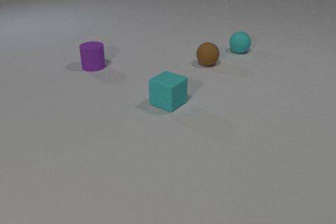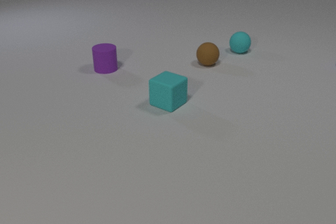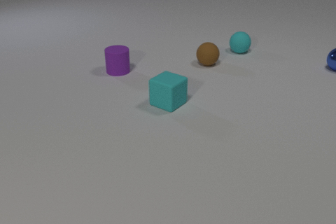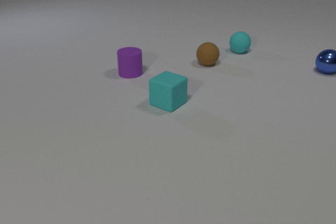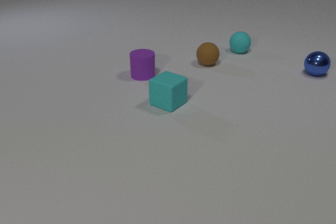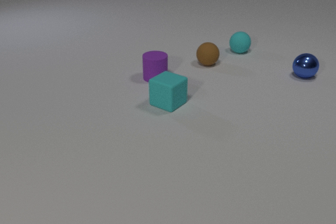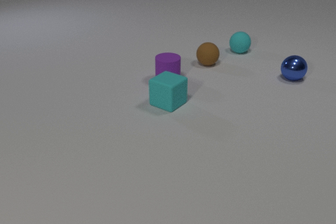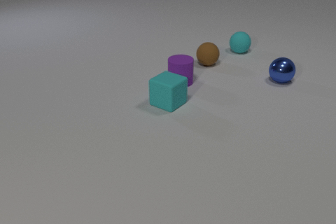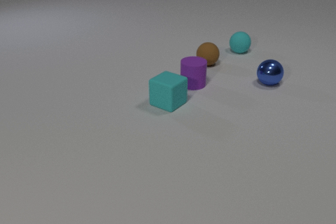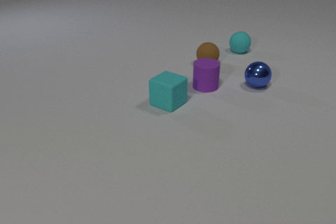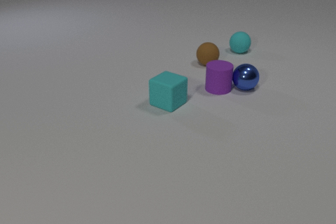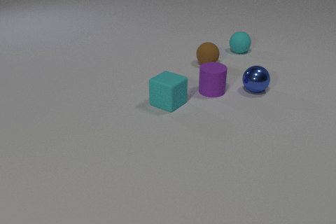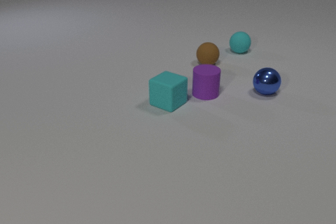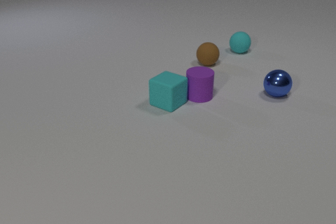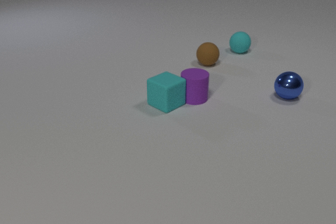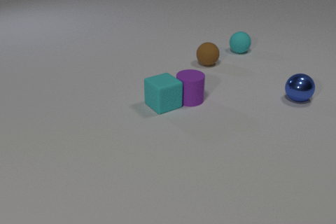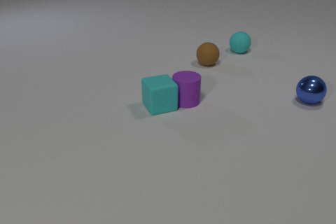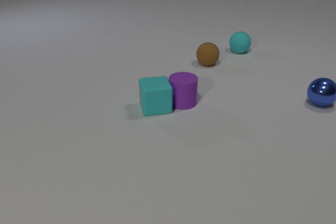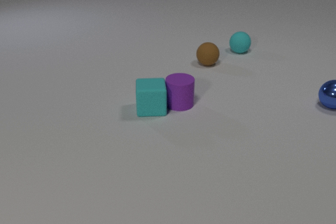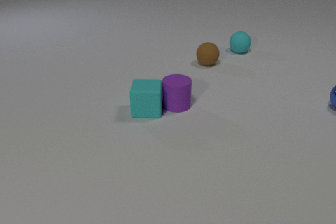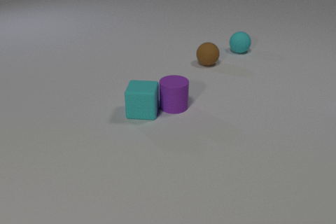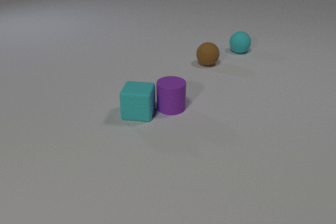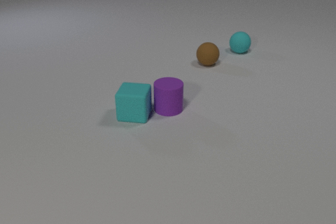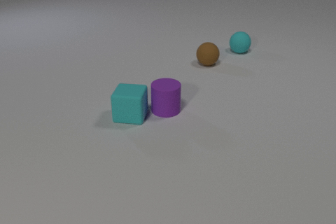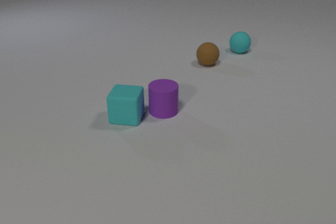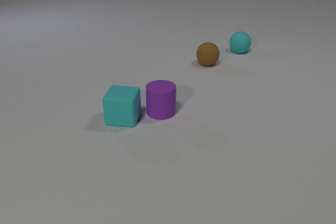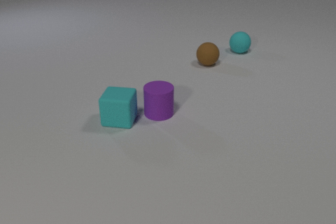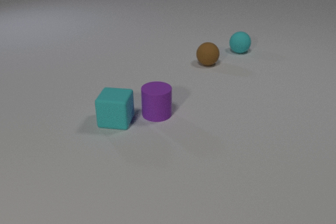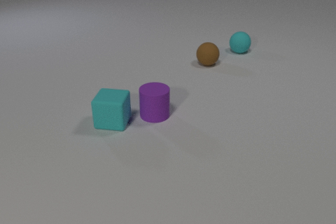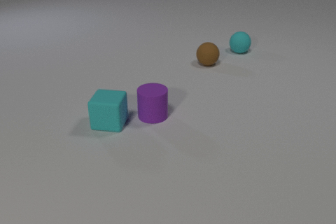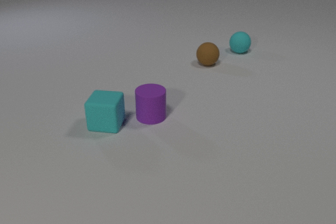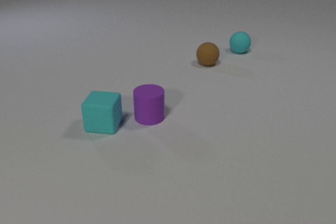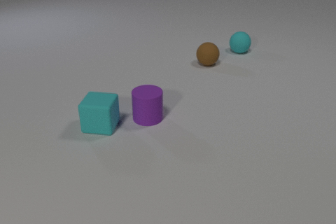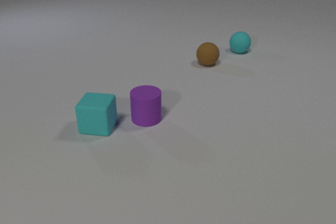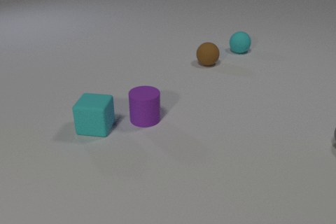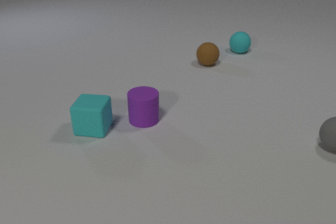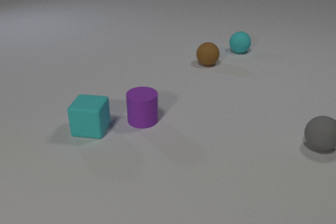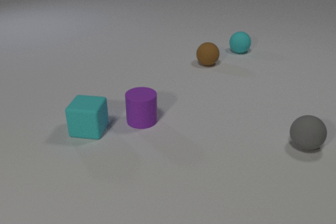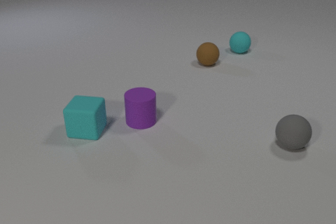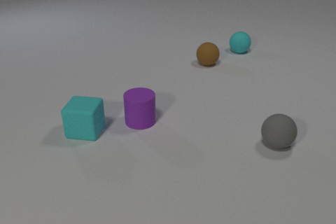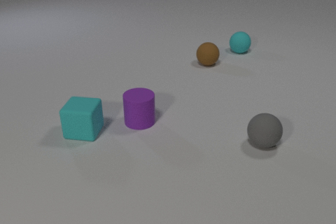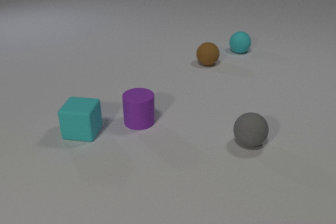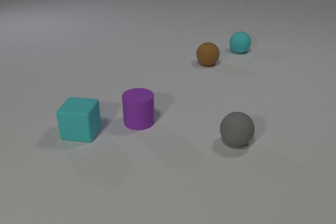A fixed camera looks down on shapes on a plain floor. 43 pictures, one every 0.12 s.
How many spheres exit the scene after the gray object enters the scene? 0.
Are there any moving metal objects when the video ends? no.
How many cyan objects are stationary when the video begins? 2.
0.00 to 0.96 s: The blue metal sphere comes in at the right edge, rolls to the left and toward the camera. The purple rubber cylinder slides to the right and toward the camera.
0.96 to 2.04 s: The blue metal sphere rolls to the right and toward the camera. The purple rubber cylinder slides toward the camera. The cyan rubber cube slides to the left and toward the camera, spins clockwise seen from above by about 45 degrees, its near face sliding to the left. The blue metal sphere and the purple rubber cylinder collide. The purple rubber cylinder and the cyan rubber cube collide.
2.04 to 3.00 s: The blue metal sphere rolls to the right, leaves at the right edge. The purple rubber cylinder slides to the left and toward the camera. The cyan rubber cube slides to the left and toward the camera, spins so that its near face slides to the left, clockwise seen from above.
3.00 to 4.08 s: The purple rubber cylinder slides to the left and toward the camera. The cyan rubber cube slides to the left and toward the camera.
4.08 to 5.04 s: The cyan rubber cube slides to the left. The gray rubber sphere rolls to the left.
